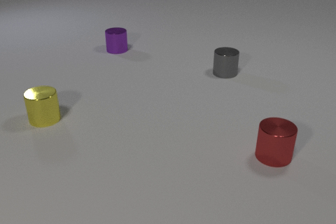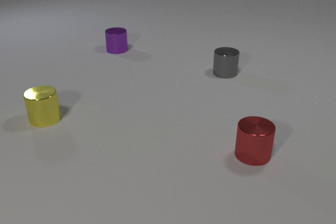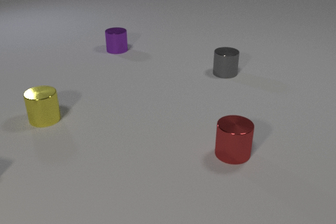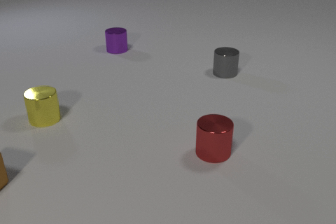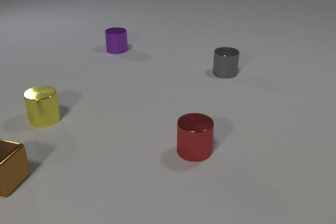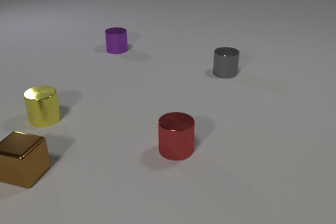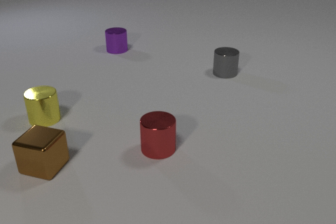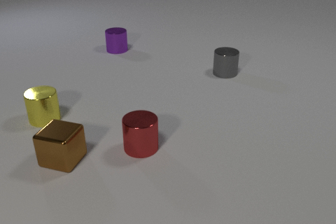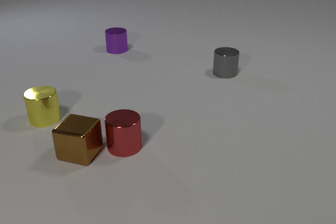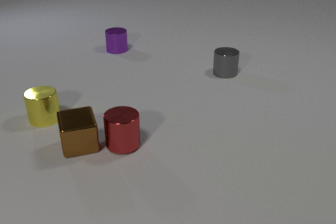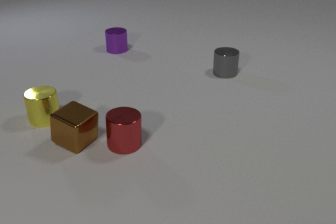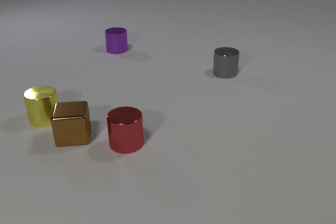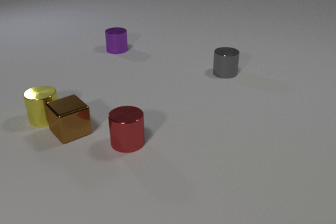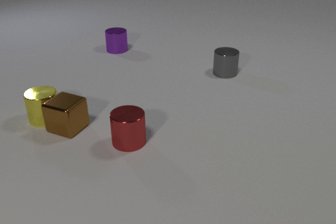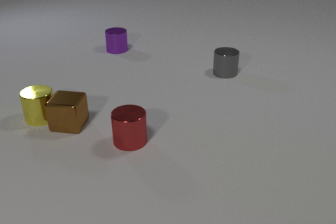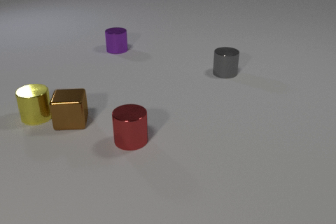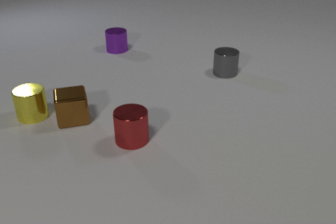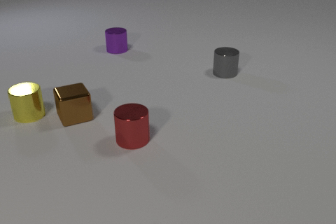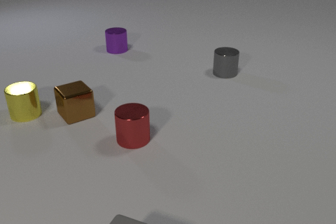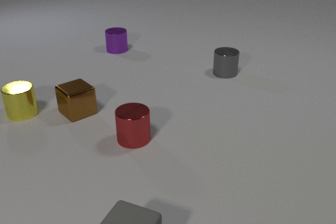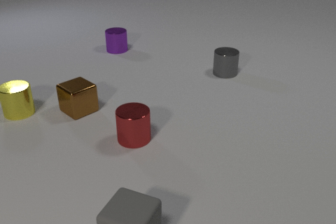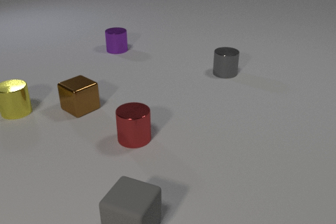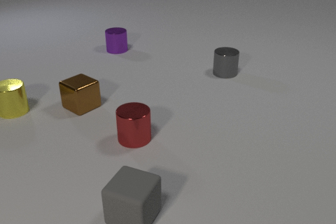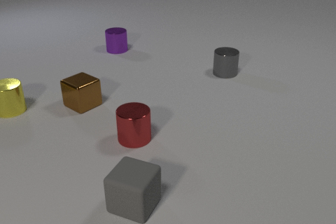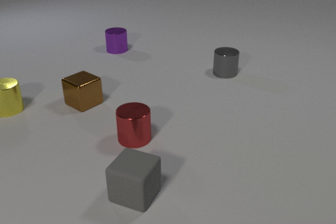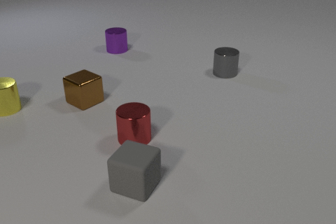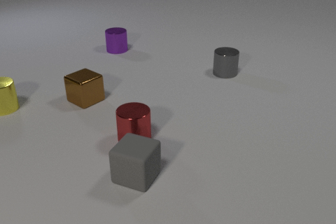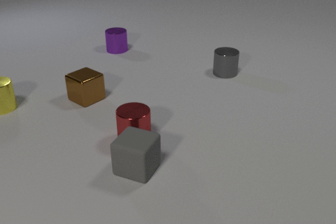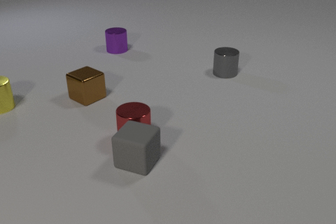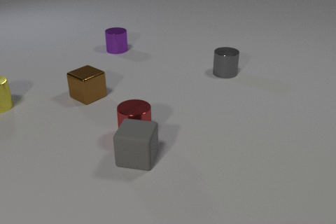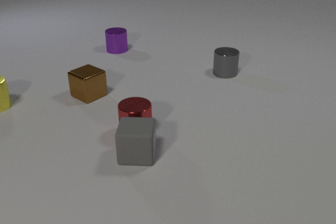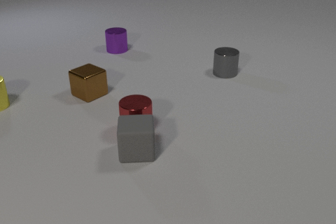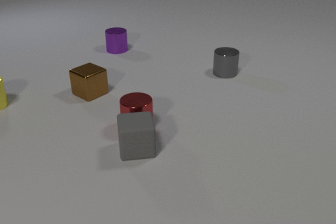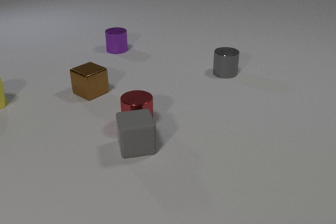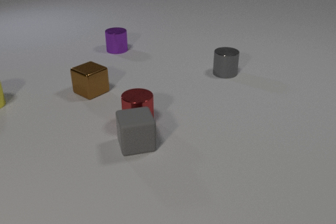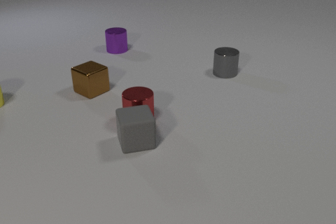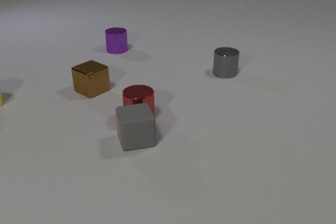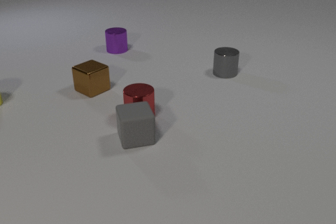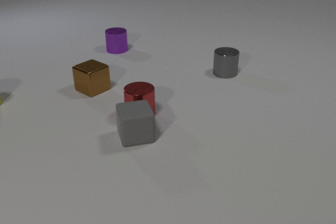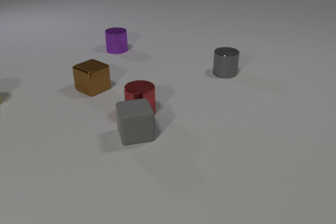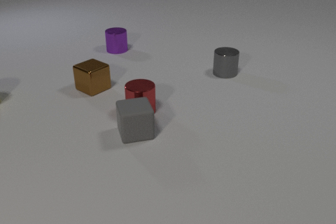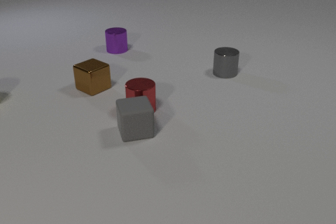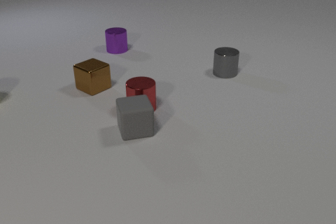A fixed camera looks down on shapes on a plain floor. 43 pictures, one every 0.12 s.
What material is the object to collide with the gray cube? metal.
What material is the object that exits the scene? metal.
How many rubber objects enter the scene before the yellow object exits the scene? 1.
0.00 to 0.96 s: The brown metal cube comes in at the left edge, slides to the right. The red metal cylinder slides to the left.
0.96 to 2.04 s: The brown metal cube slides away from the camera. The red metal cylinder slides away from the camera and to the right. The yellow metal cylinder slides to the left and away from the camera. The brown metal cube and the red metal cylinder collide. The brown metal cube and the yellow metal cylinder collide.
2.04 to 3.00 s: The brown metal cube slides away from the camera. The gray rubber cube comes in at the bottom edge, slides away from the camera. The yellow metal cylinder slides to the left and away from the camera.
3.00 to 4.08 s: The brown metal cube slides away from the camera. The red metal cylinder slides away from the camera. The gray rubber cube slides away from the camera, spins so that its near face slides to the right, counterclockwise seen from above. The yellow metal cylinder slides away from the camera and to the left. The red metal cylinder and the gray rubber cube collide.
4.08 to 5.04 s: The brown metal cube slides away from the camera. The red metal cylinder slides away from the camera. The gray rubber cube slides away from the camera. The yellow metal cylinder leaves at the left edge.
